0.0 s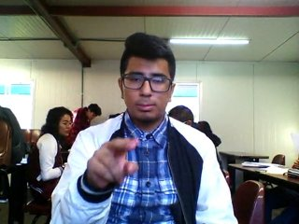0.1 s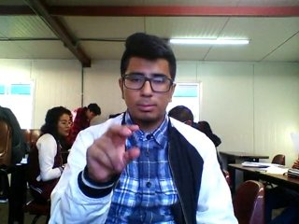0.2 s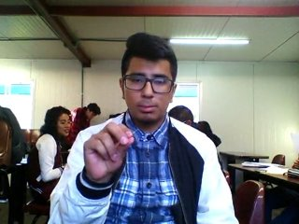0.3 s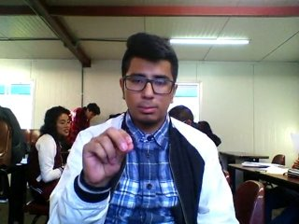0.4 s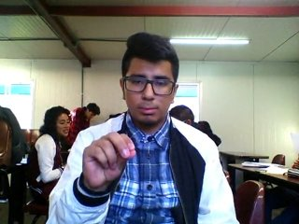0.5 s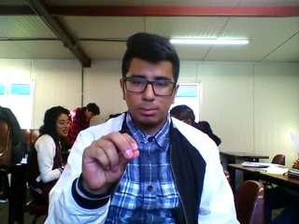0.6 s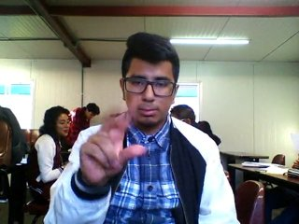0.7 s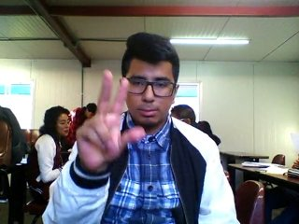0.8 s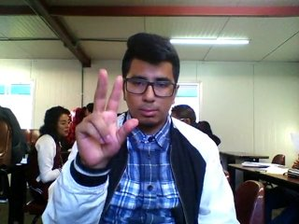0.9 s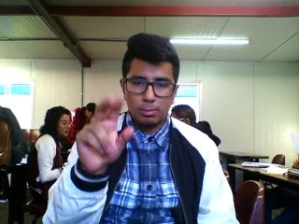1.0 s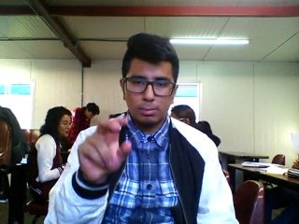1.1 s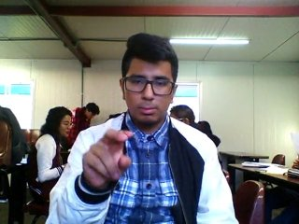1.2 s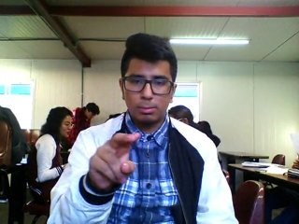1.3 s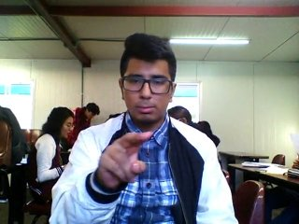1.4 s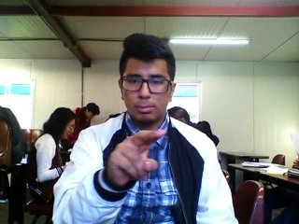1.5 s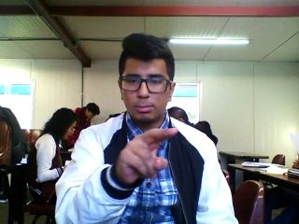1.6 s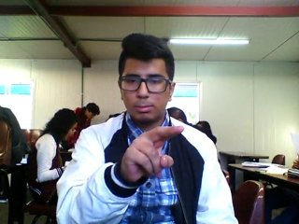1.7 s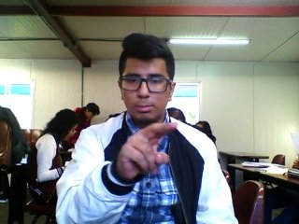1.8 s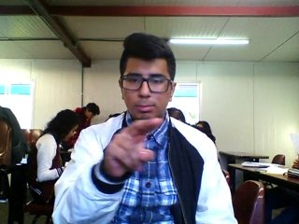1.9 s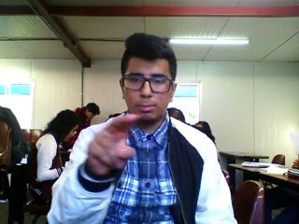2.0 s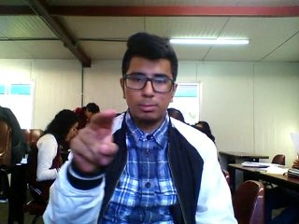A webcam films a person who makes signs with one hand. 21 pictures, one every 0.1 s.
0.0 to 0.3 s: Pointing with two fingers.
0.4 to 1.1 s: Zoom in.
1.2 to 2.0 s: Pointing with two fingers.
